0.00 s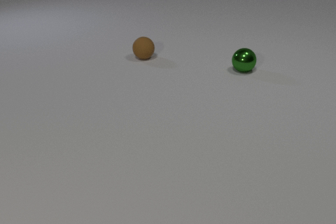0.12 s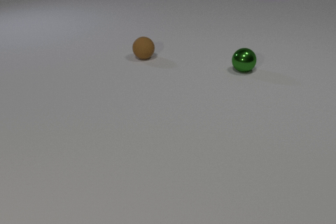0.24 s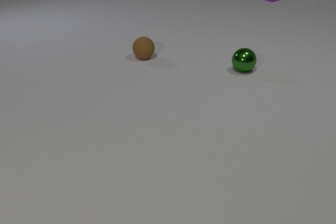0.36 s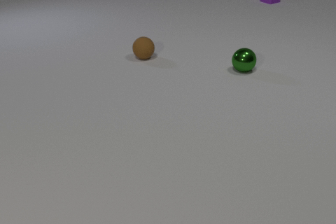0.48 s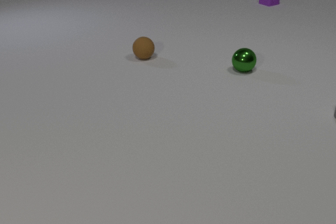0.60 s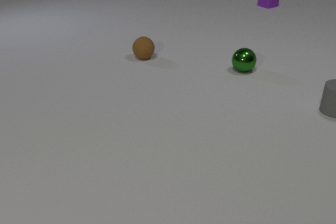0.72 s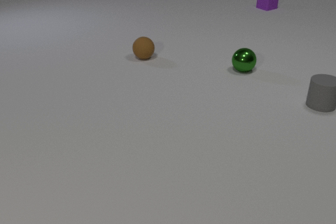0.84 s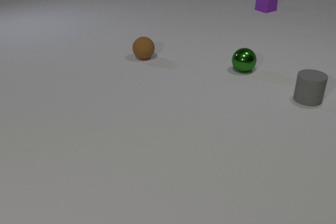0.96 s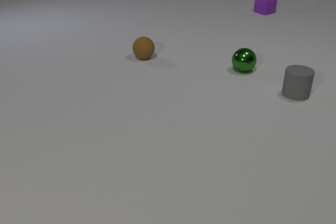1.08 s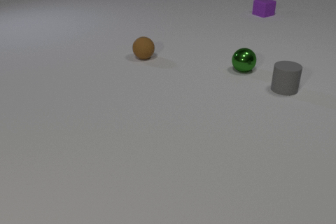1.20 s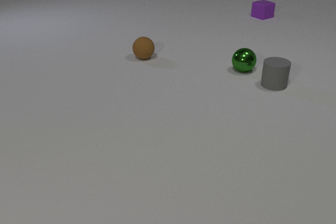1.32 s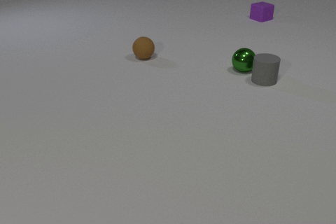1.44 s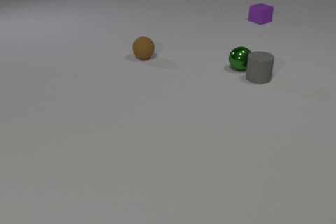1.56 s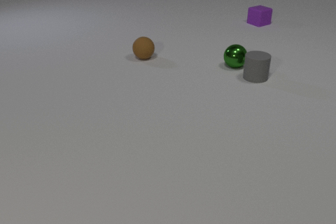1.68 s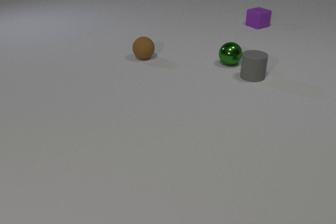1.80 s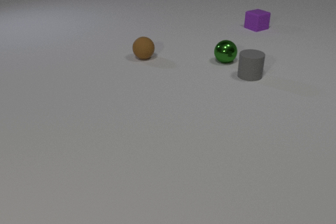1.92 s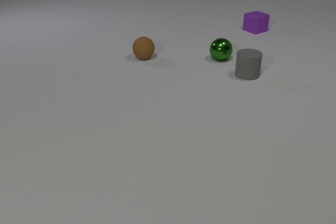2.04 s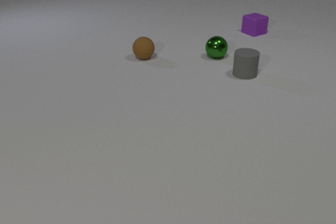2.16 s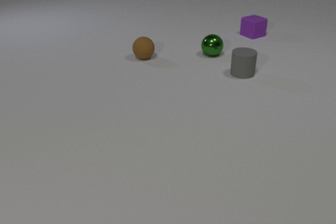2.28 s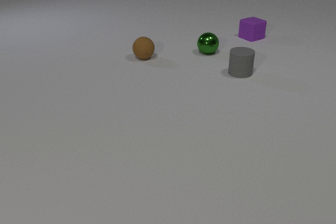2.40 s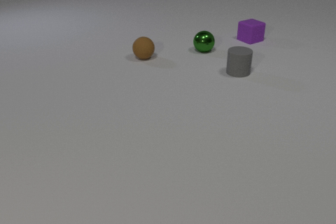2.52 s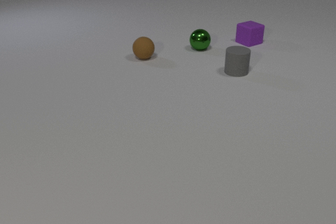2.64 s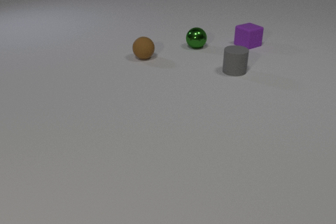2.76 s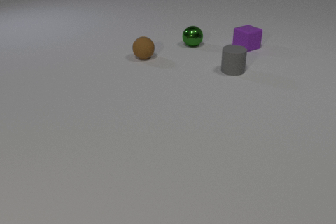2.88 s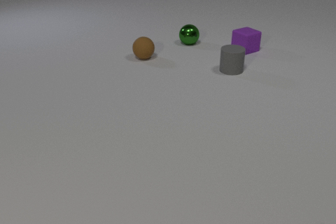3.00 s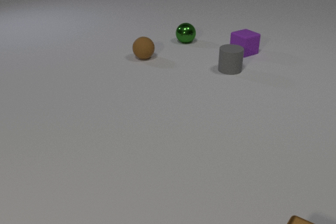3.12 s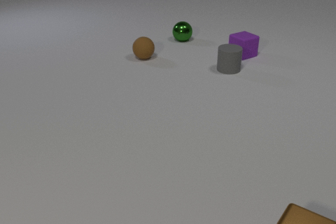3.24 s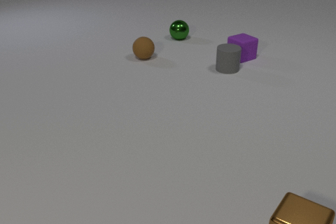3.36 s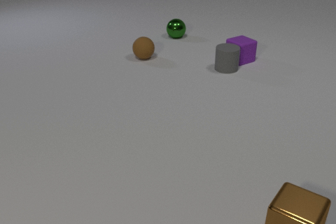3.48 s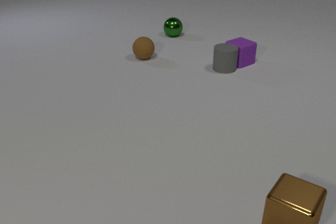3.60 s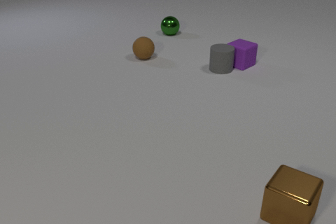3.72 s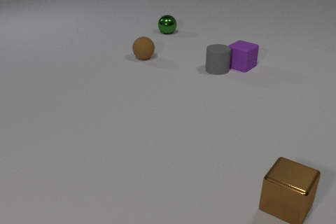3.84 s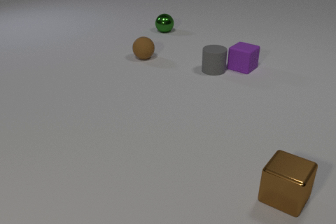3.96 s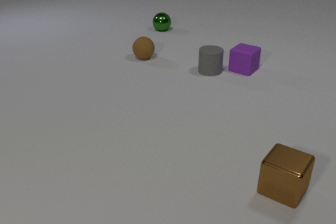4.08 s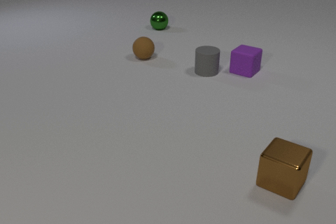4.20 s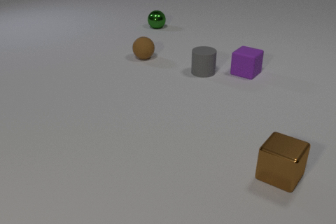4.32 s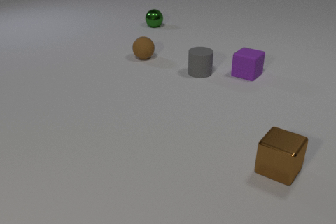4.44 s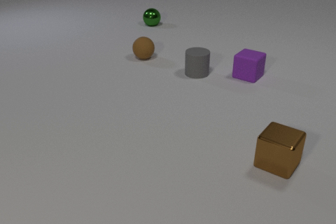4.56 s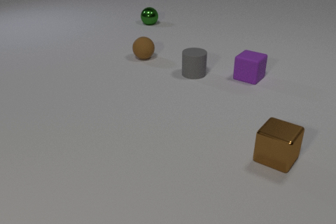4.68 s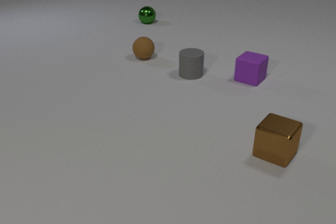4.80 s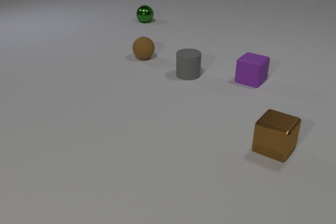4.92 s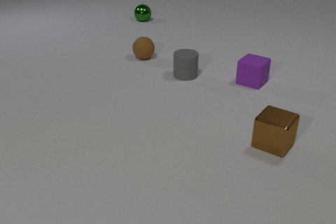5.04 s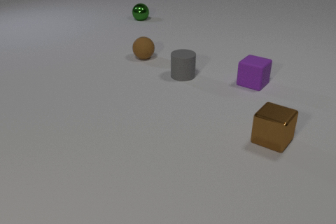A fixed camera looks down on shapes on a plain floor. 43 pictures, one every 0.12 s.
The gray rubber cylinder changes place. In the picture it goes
to the left.
The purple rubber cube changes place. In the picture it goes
toward the camera.
0.00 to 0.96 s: The gray rubber cylinder comes in at the right edge, slides to the left and away from the camera. The purple rubber cube slides toward the camera.
0.96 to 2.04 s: The gray rubber cylinder slides to the left and away from the camera. The green metal sphere rolls away from the camera and to the left. The purple rubber cube slides toward the camera. The gray rubber cylinder and the green metal sphere collide.
2.04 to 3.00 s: The gray rubber cylinder slides to the left and away from the camera. The green metal sphere rolls away from the camera and to the left. The purple rubber cube slides toward the camera. The brown metal cube comes in at the bottom edge.
3.00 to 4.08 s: The gray rubber cylinder slides to the left. The green metal sphere rolls away from the camera and to the left. The purple rubber cube slides toward the camera, spins counterclockwise seen from above by about 15 degrees, its near face sliding to the right. The brown metal cube slides away from the camera. The gray rubber cylinder and the purple rubber cube collide.
4.08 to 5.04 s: The gray rubber cylinder slides to the left and toward the camera. The green metal sphere rolls away from the camera and to the left. The purple rubber cube slides toward the camera. The brown metal cube slides away from the camera.
What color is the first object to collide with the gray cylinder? green.
Are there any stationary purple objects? no.
What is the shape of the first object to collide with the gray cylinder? sphere.
